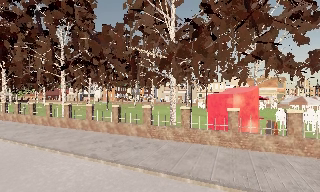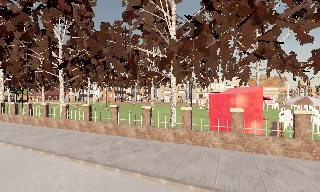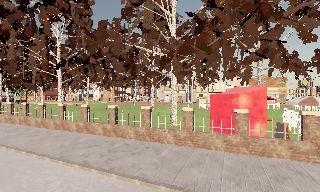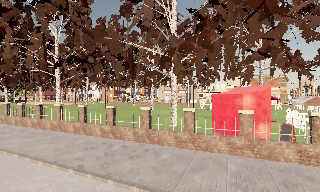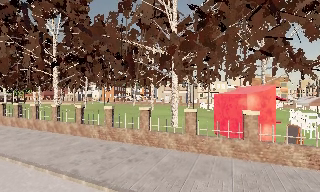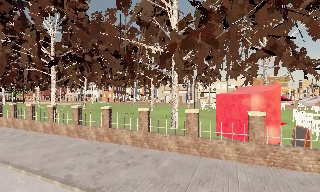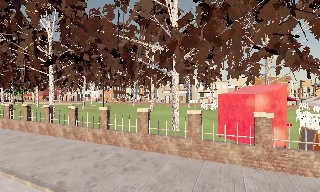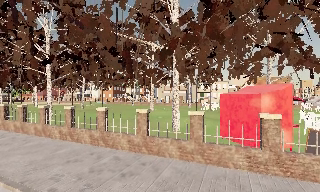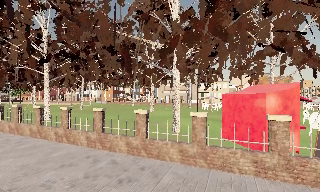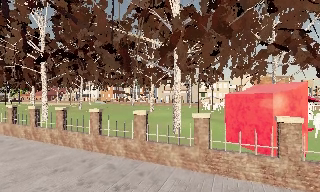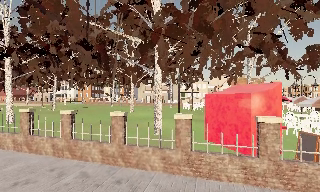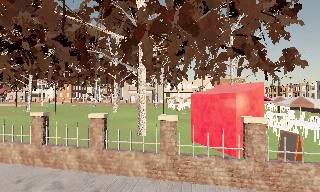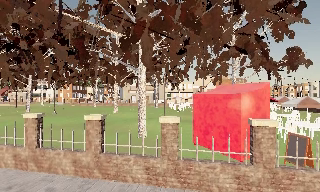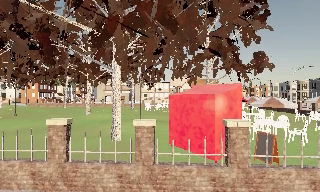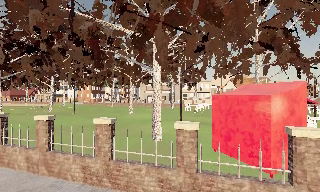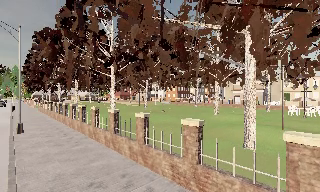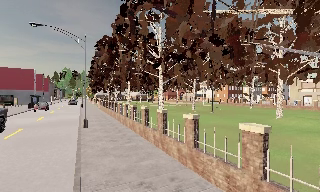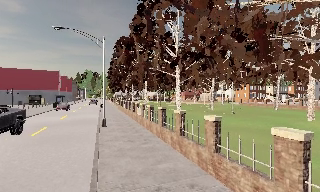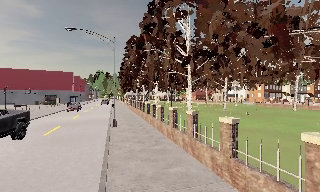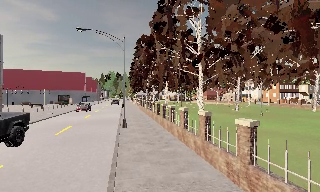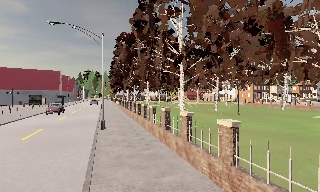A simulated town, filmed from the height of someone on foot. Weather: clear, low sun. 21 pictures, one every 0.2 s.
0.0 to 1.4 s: The camera travels forward, about 2.5 m, so what stands in front looms larger.
1.4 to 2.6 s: The camera pans to its right, which is clockwise from overhead, by about 20 degrees. It travels forward, about 2 m, so what stands in front looms larger.
2.6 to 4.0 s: The camera pans to its left, which is counterclockwise from overhead, by about 65 degrees. It travels forward, about 2 m.
The film runs forward here.
